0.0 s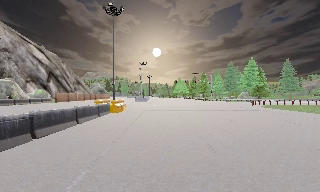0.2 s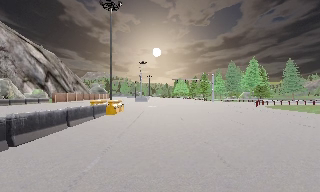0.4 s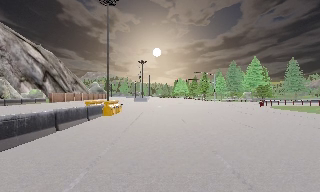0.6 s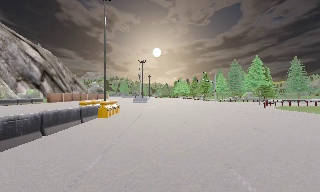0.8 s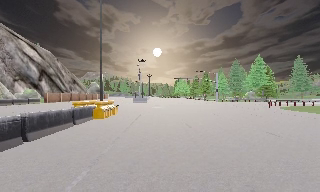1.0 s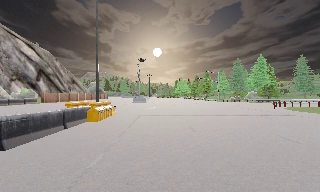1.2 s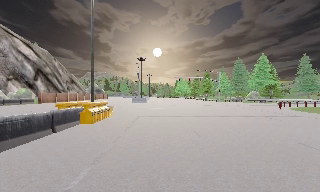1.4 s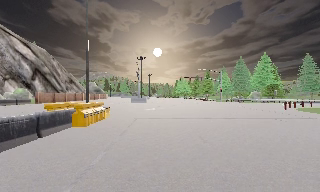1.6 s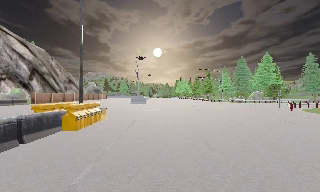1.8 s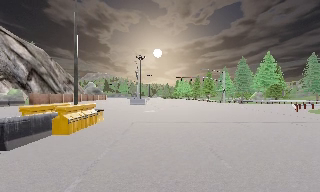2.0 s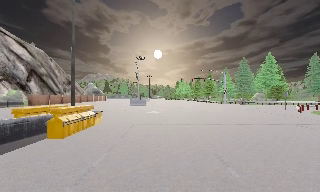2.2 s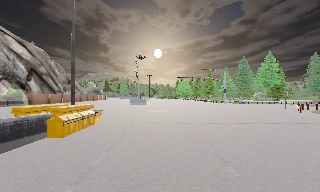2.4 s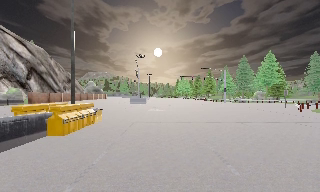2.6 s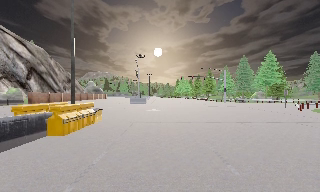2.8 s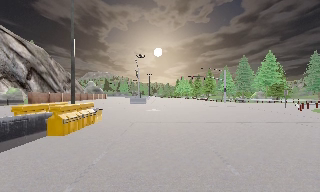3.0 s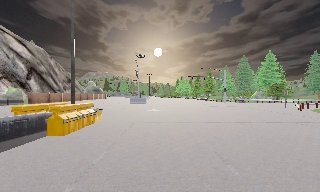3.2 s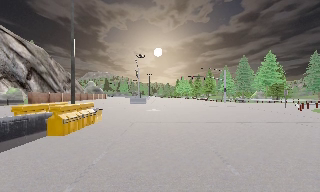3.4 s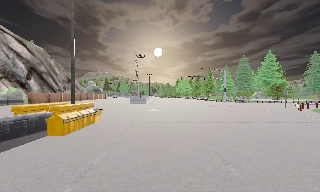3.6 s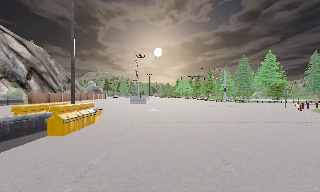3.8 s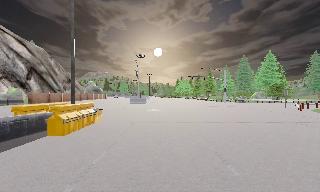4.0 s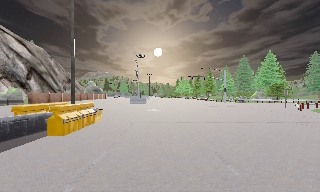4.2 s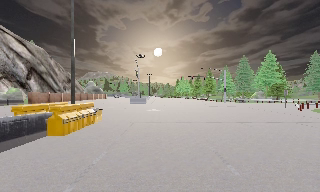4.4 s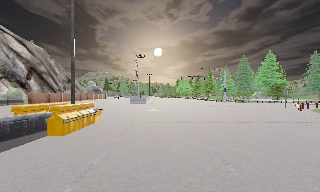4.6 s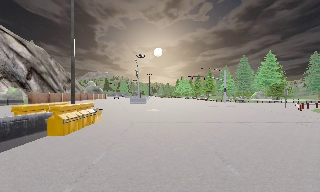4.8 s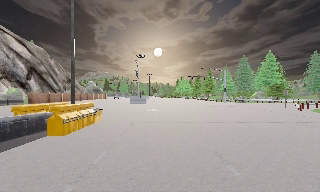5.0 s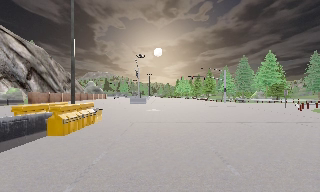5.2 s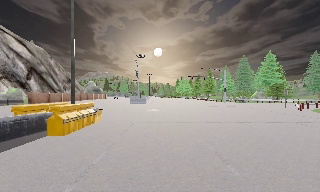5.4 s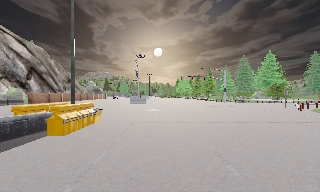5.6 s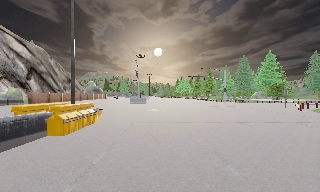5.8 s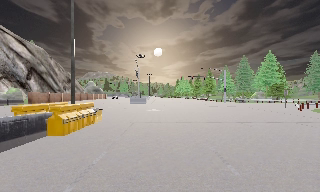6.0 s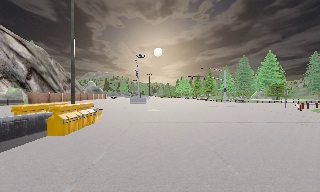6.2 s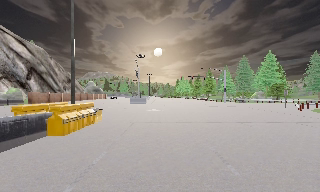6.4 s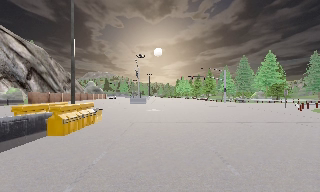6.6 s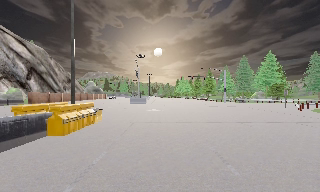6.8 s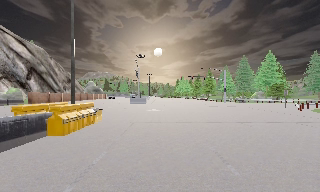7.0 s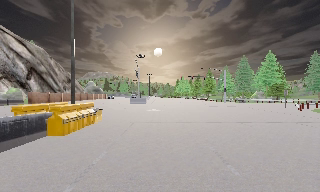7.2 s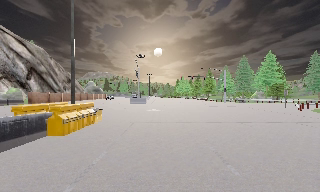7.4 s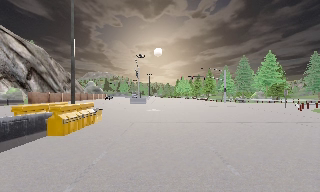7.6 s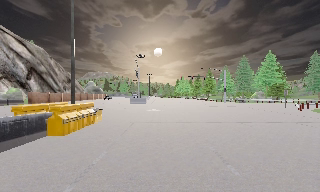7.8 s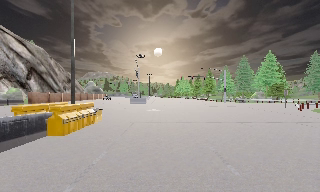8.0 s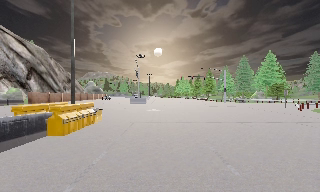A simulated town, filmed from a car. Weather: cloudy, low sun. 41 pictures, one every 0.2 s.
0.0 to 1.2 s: The camera travels forward, about 6 m, so what stands in front looms larger.
1.2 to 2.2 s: The camera travels forward, about 3 m, so what stands in front looms larger. It loses speed.
2.2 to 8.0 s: The camera keeps its place and its aim.
The film runs forward here.
